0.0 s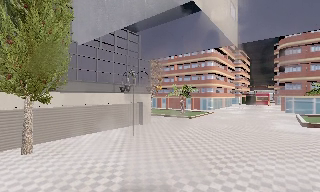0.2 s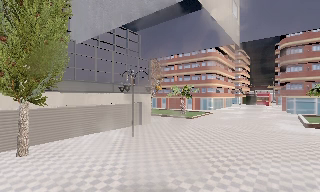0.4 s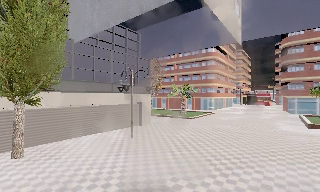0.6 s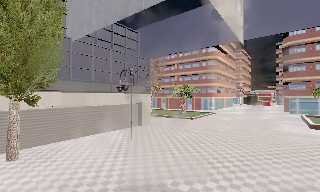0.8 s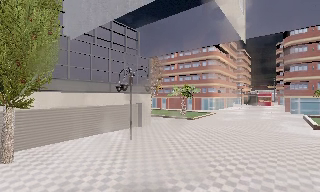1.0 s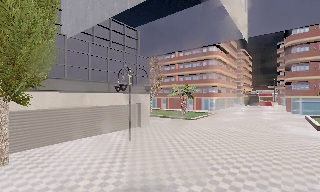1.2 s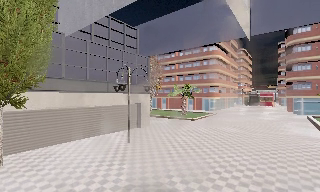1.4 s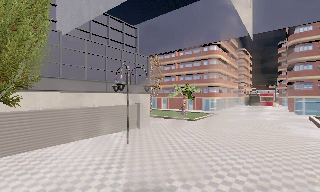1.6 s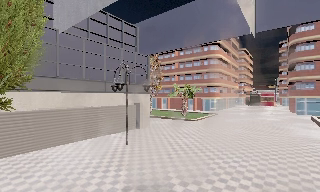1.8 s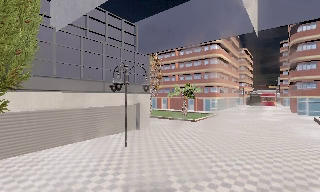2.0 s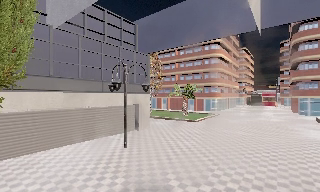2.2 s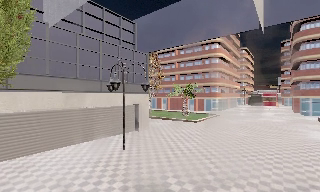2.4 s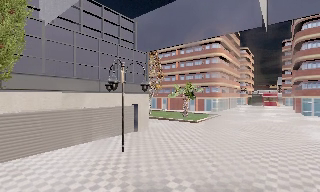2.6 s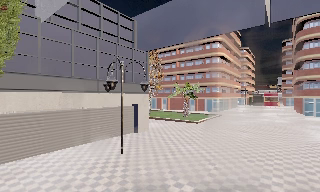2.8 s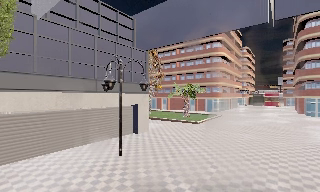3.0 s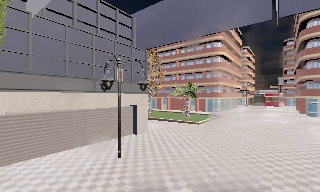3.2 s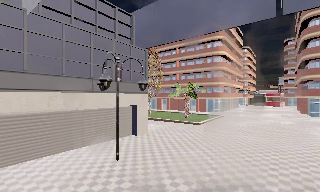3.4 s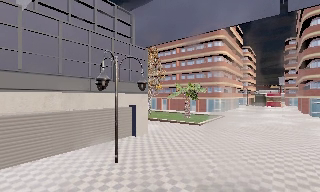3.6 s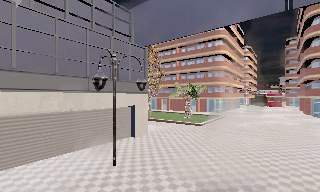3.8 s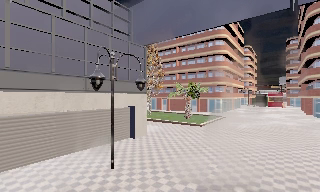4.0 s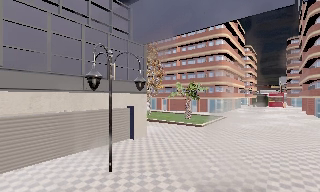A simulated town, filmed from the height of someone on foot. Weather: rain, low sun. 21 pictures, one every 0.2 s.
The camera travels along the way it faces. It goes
forward.
0.0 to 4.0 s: The camera travels forward, about 5 m, so what stands in front looms larger.
The film runs forward here.
